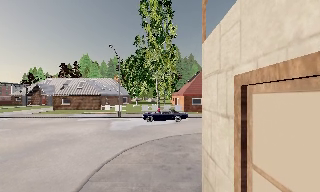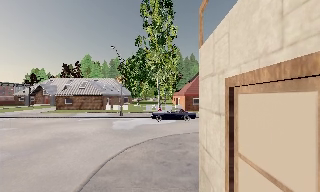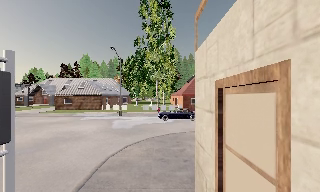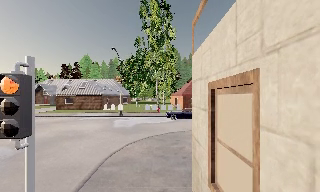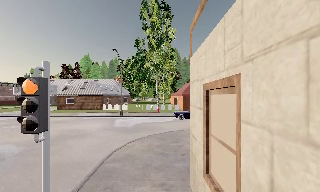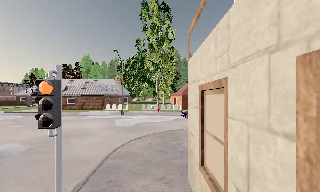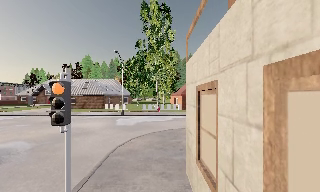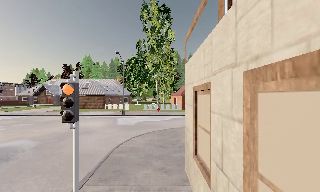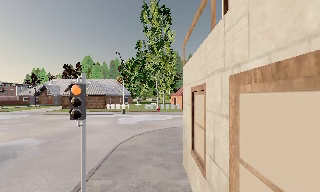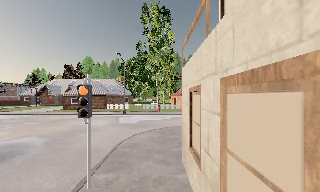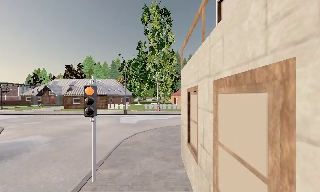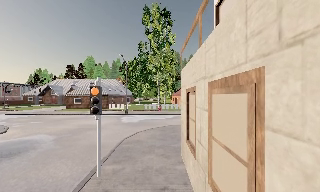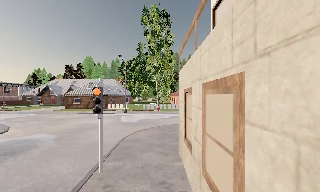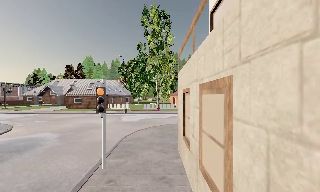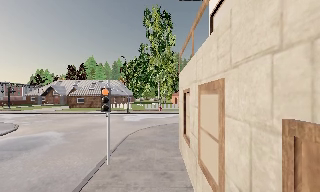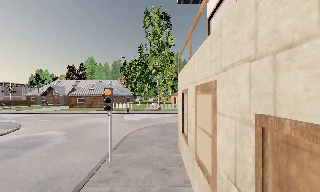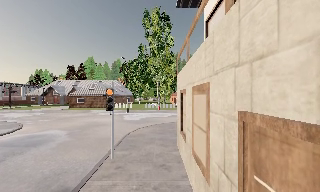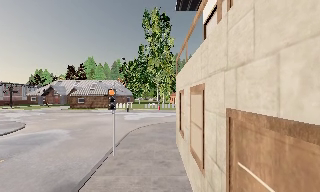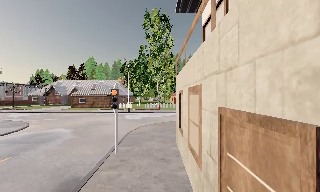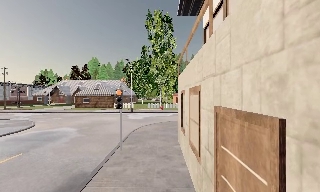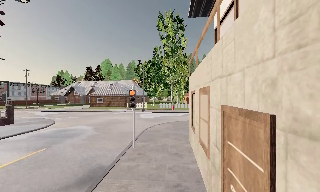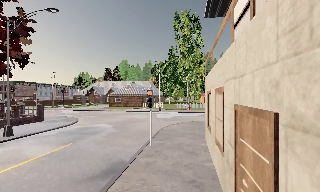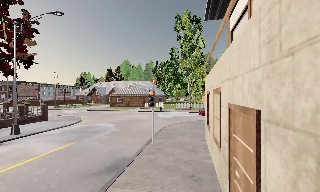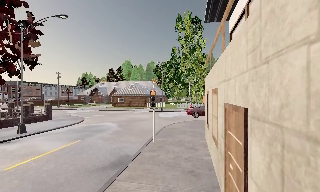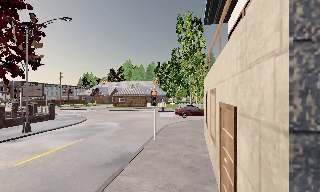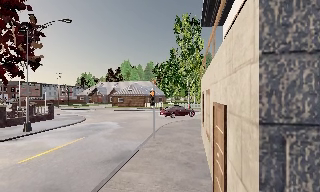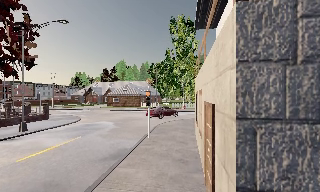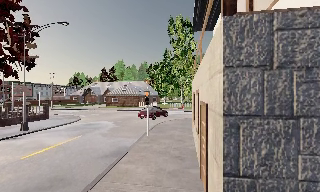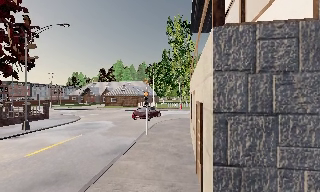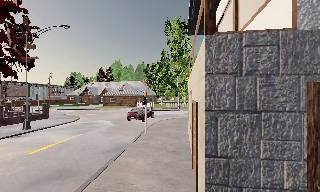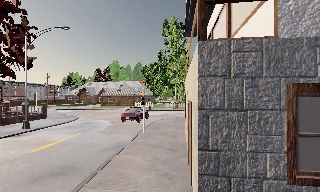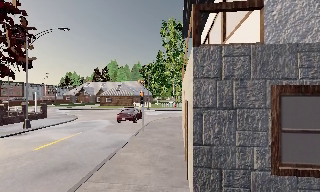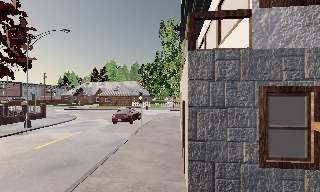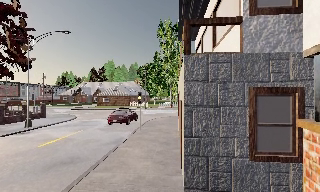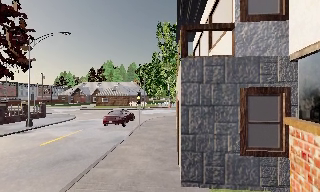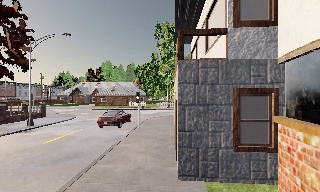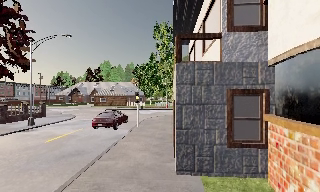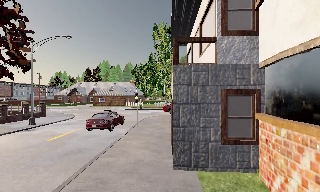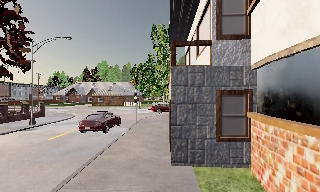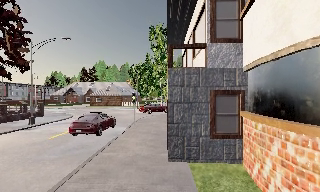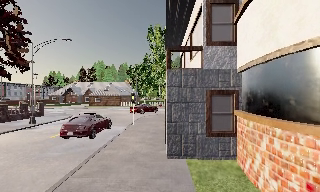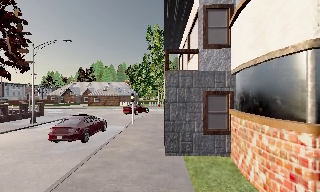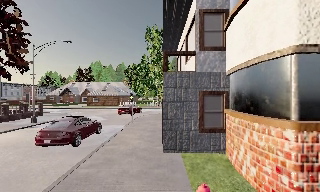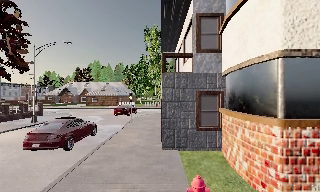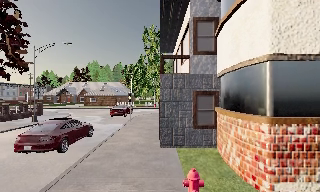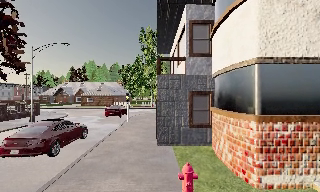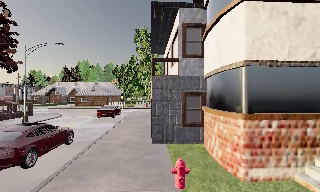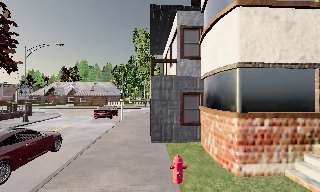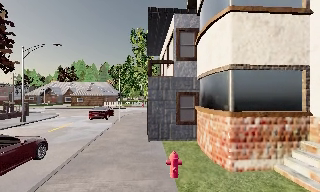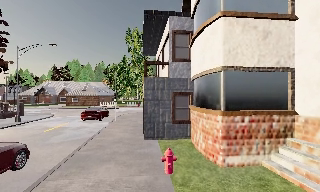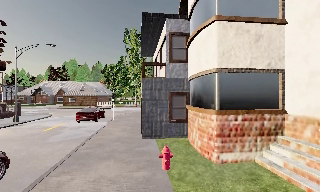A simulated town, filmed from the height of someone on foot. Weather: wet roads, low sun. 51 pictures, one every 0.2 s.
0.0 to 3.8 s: The camera travels backward, about 6 m, so what stands in front gets smaller.
3.8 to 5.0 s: The scene slides to the right, as the camera pans about 10 degrees to its left. It travels backward, about 2 m, so what stands in front gets smaller.
5.0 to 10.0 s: The scene slides to the left, as the camera pans about 20 degrees to its right. It travels backward, about 8 m, so what stands in front gets smaller.
The film runs backward here.
